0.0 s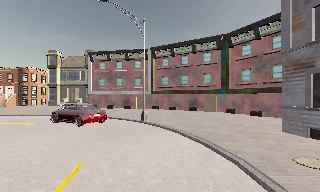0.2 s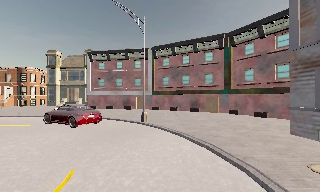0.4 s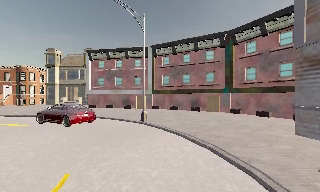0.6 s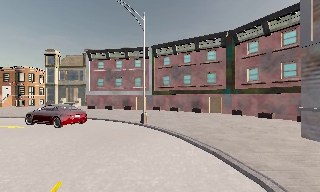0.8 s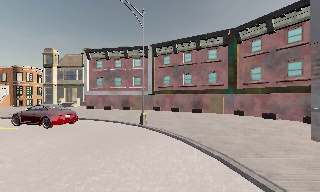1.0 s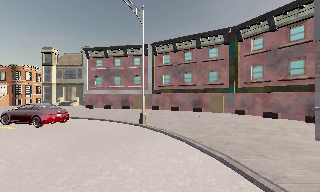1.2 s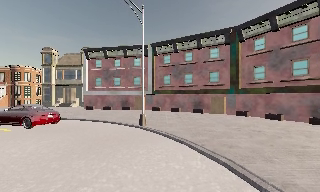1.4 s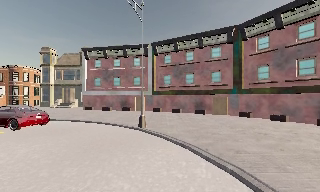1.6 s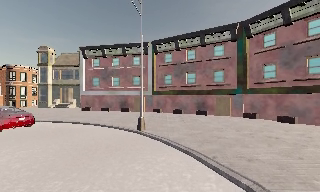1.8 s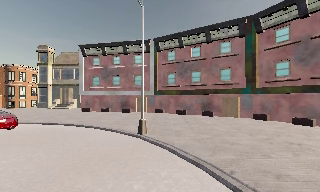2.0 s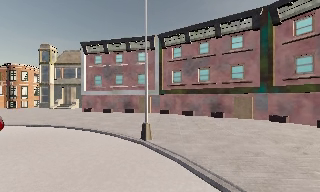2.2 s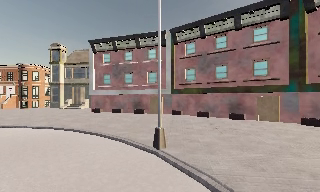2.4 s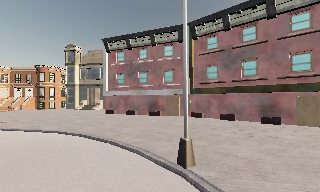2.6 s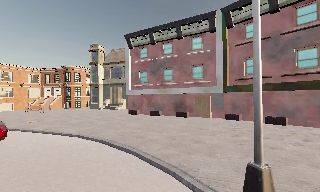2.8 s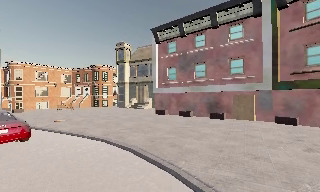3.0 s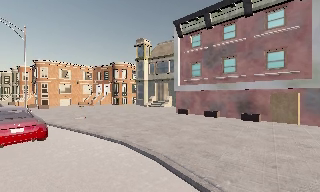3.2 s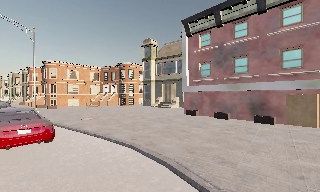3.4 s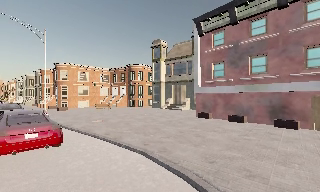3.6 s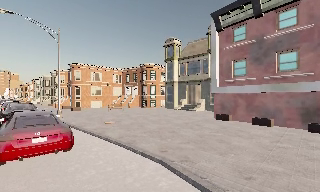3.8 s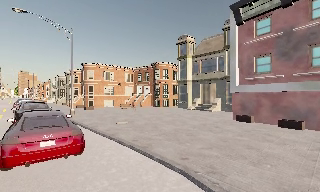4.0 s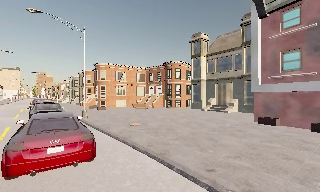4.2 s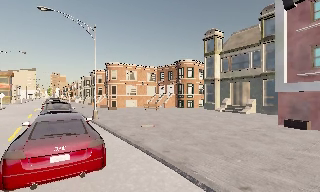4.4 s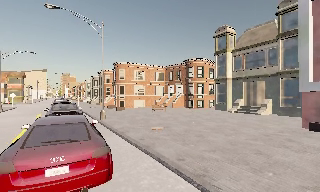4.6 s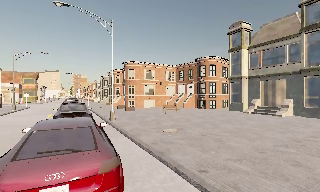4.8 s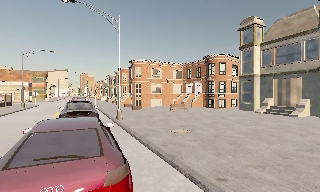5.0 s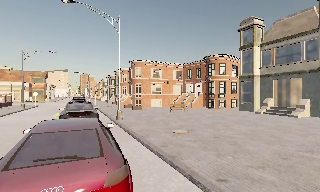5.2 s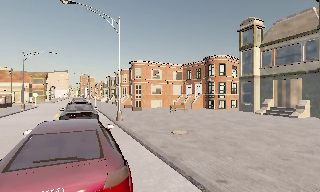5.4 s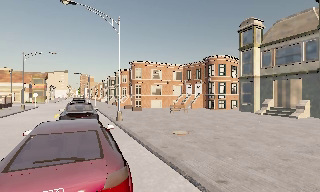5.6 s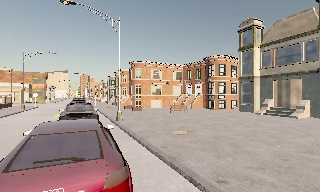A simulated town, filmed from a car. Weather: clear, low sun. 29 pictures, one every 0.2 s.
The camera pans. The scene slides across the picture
to the right.
The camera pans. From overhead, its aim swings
counterclockwise.
0.0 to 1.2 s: The camera travels forward, about 2 m, so what stands in front looms larger.
1.2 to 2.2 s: The camera travels forward, about 4.5 m, so what stands in front looms larger. It gains speed.
2.2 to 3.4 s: The camera pans to its left, which is counterclockwise from overhead, by about 35 degrees. It travels forward, about 6 m. It loses speed.
3.4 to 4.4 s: The scene slides to the right, as the camera pans about 20 degrees to its left. It travels forward, about 3.5 m, so what stands in front looms larger.
4.4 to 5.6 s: The camera travels forward, about 1 m, so what stands in front looms larger. It loses speed.
The film runs forward here.
